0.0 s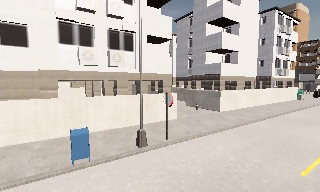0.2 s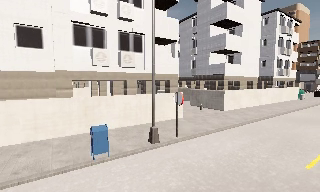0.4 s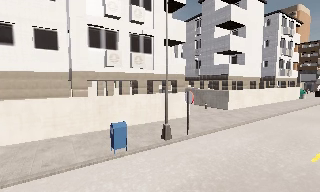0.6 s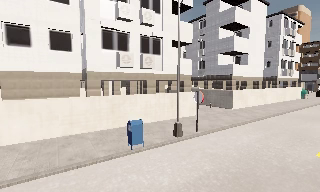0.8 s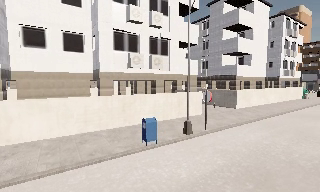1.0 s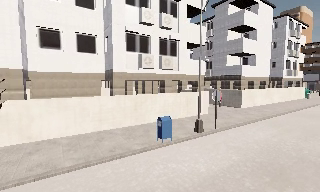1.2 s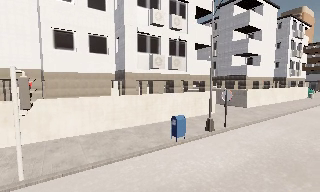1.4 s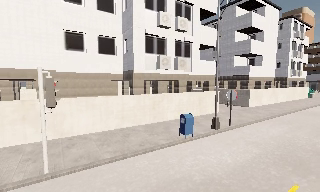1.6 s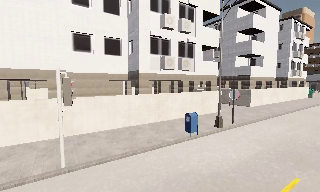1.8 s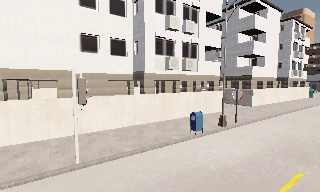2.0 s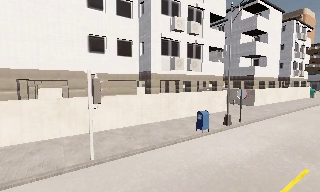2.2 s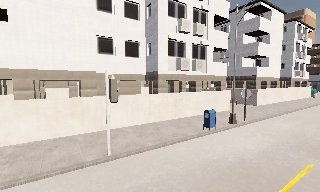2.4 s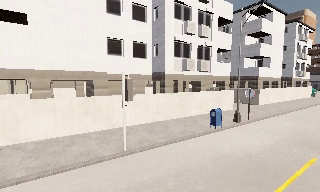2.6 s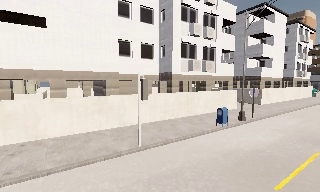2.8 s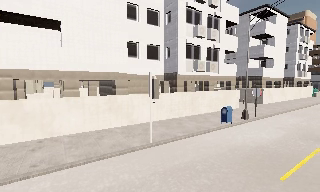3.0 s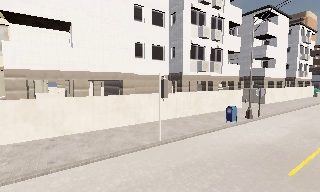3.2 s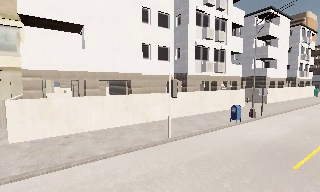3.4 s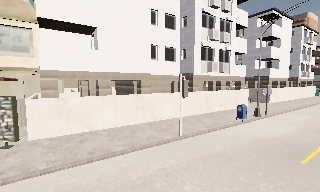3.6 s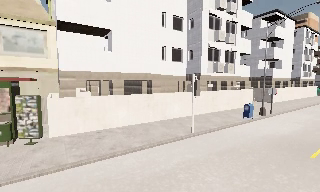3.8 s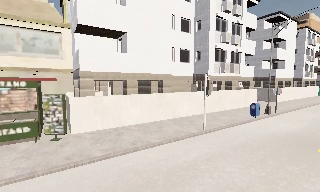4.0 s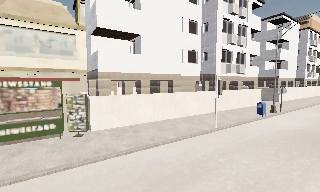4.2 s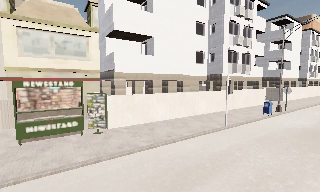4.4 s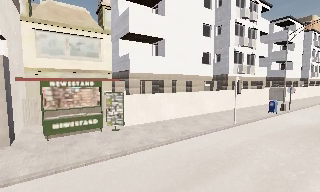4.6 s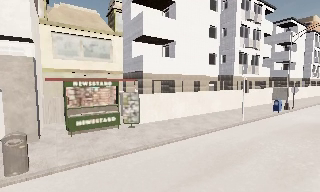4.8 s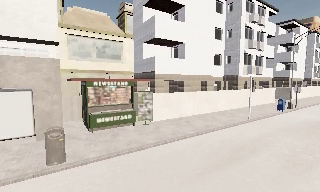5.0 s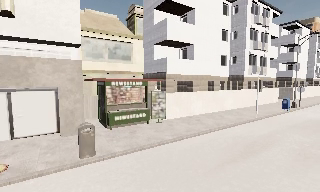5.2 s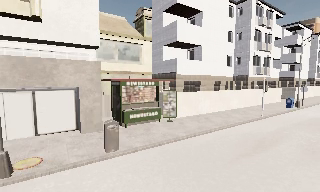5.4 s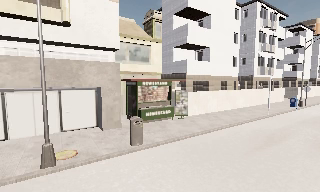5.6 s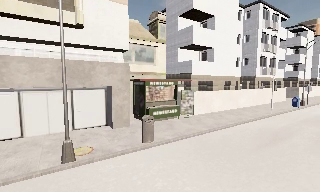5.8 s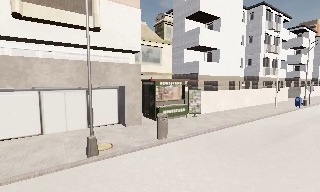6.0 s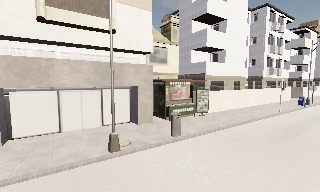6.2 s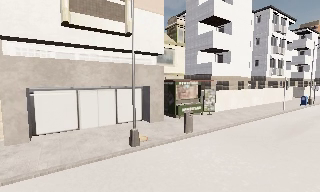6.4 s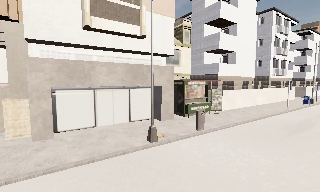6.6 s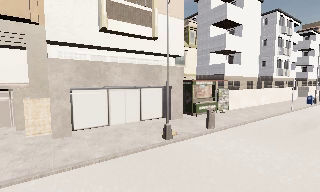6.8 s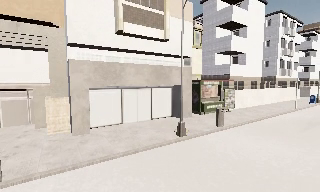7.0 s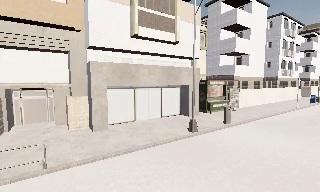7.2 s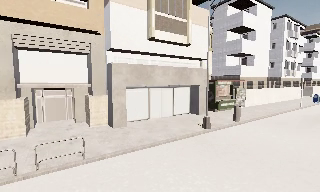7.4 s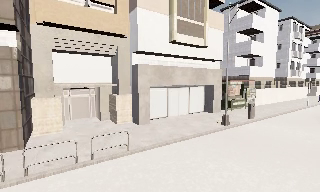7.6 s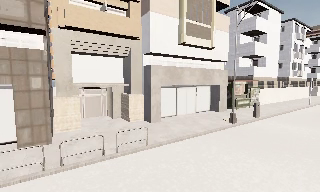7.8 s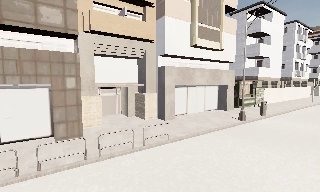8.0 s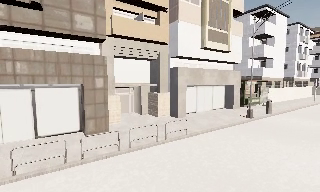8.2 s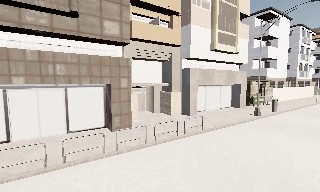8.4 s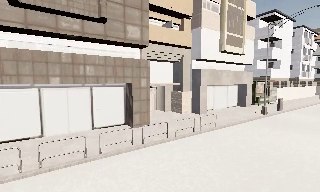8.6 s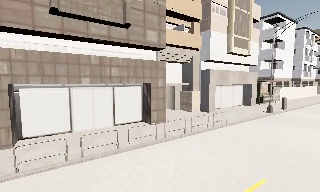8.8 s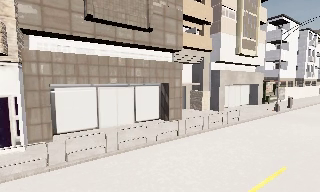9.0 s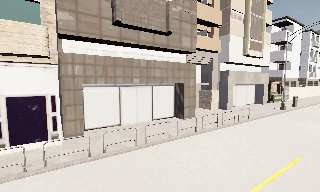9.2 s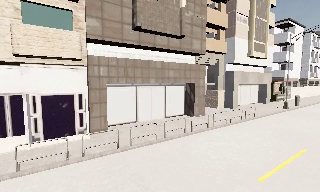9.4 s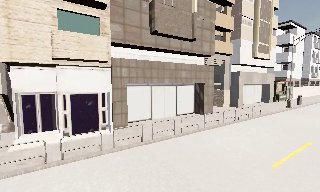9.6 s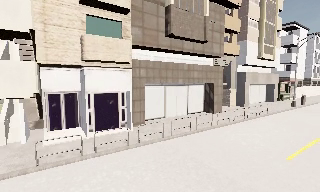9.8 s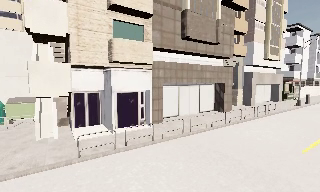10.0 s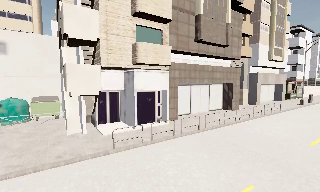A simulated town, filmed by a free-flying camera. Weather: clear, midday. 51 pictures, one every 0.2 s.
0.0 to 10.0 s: The camera travels to its left and backward, about 45 m, so close, fixed things drift to the right. It gains speed.
The film runs backward here.
